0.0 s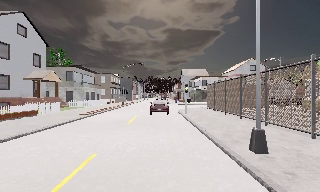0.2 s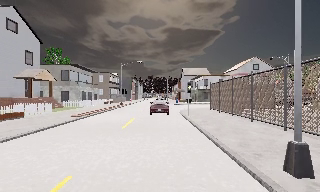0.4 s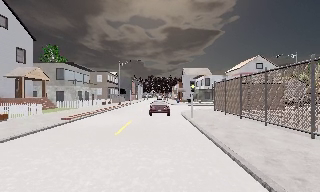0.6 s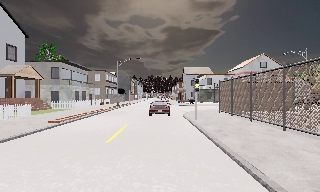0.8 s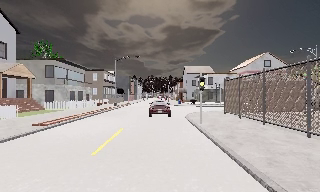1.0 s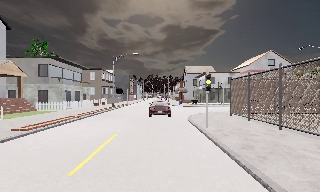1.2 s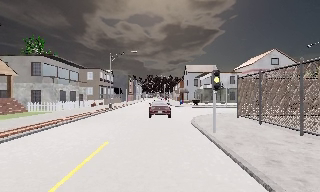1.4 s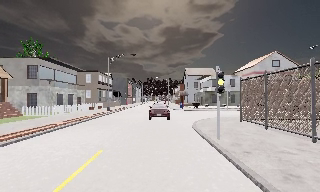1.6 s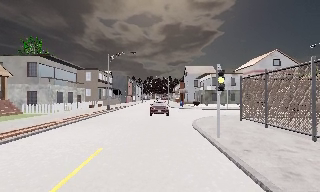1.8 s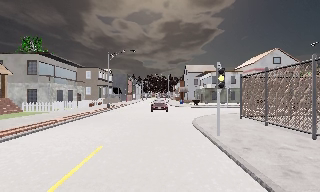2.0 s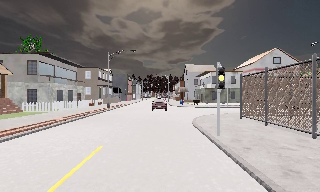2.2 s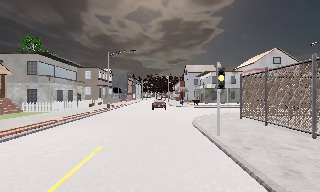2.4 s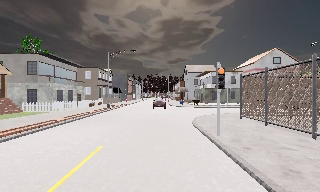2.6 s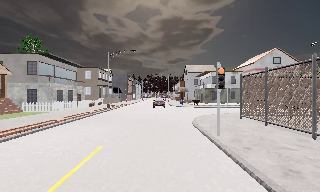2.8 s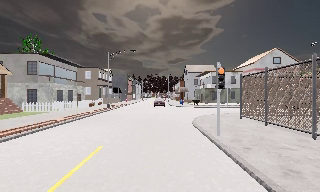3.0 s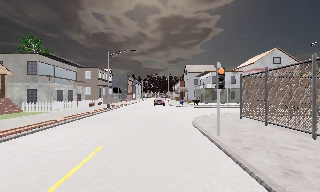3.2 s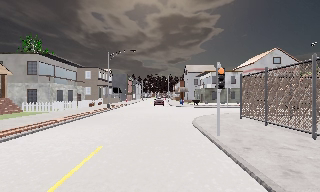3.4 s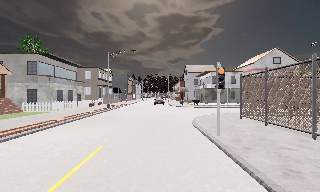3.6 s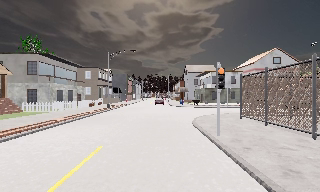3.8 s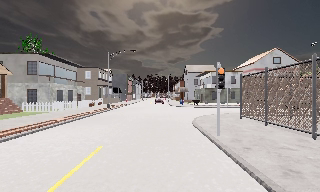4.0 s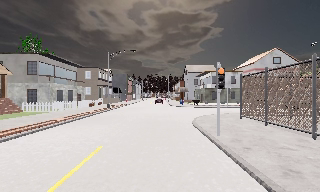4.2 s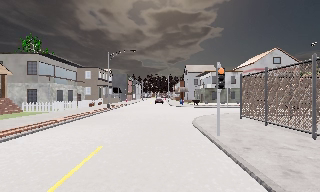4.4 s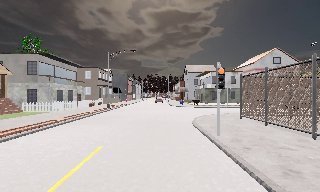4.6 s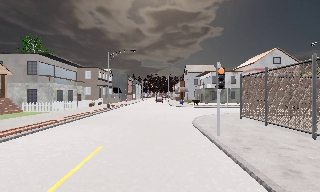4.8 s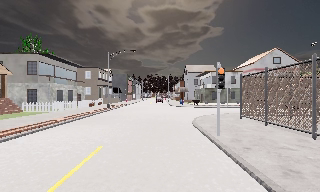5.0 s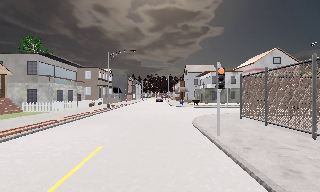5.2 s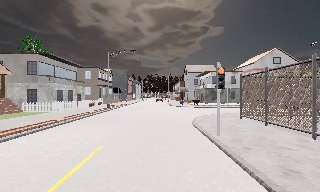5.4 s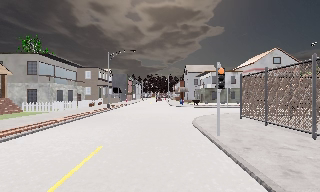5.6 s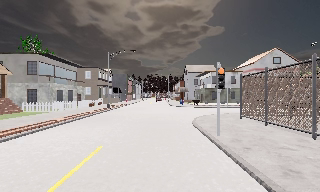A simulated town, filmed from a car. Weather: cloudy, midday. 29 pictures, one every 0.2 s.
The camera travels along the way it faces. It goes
forward.
0.0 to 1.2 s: The camera travels forward, about 8 m, so what stands in front looms larger.
1.2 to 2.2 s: The camera travels forward, about 0.5 m, so what stands in front looms larger. It loses speed.
2.2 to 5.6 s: The camera keeps its place and its aim.
The film runs forward here.
